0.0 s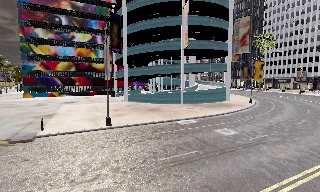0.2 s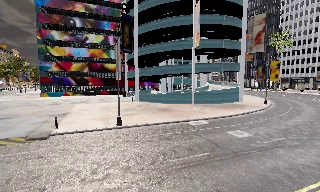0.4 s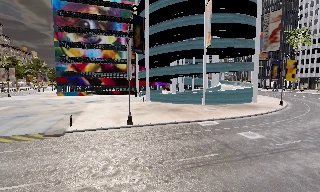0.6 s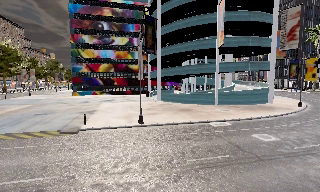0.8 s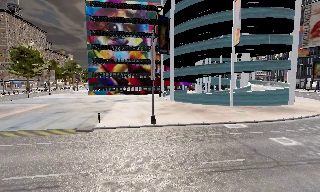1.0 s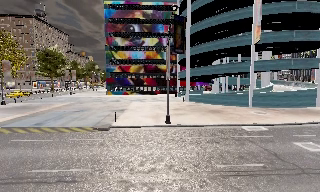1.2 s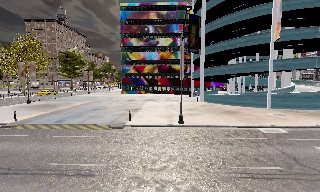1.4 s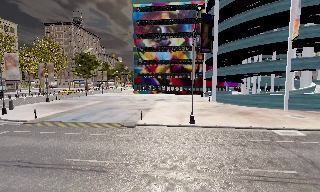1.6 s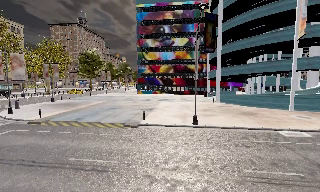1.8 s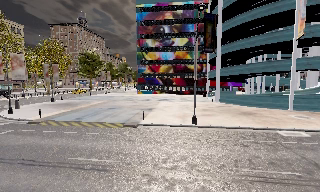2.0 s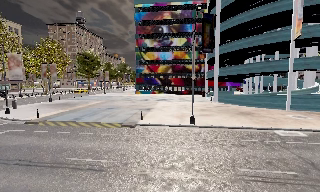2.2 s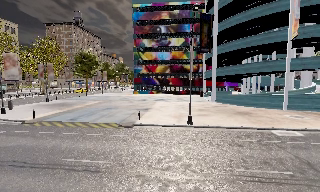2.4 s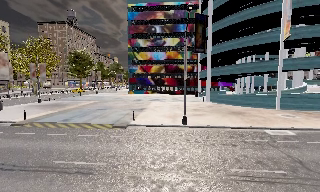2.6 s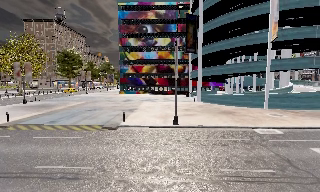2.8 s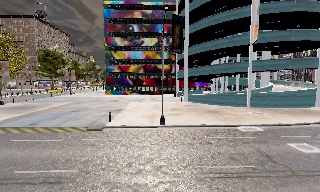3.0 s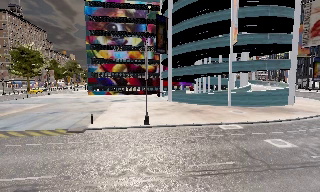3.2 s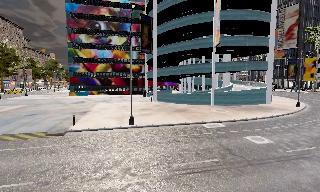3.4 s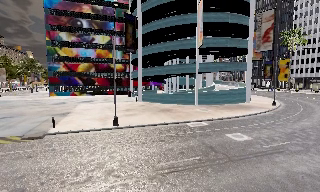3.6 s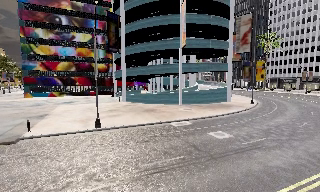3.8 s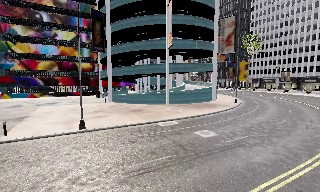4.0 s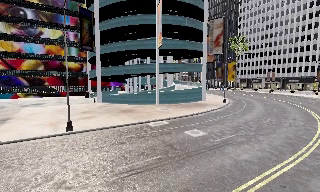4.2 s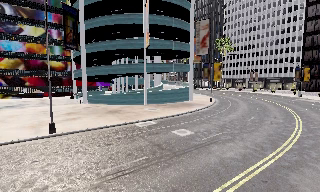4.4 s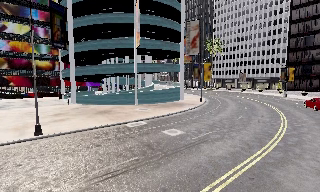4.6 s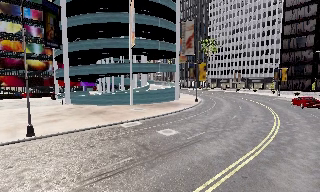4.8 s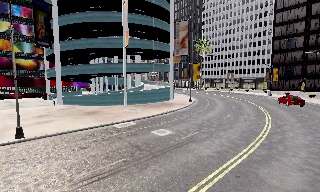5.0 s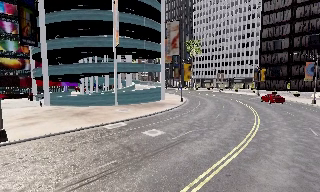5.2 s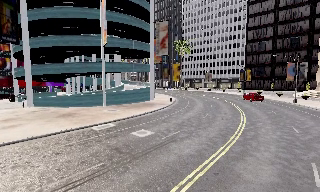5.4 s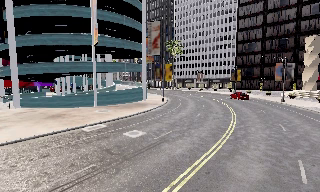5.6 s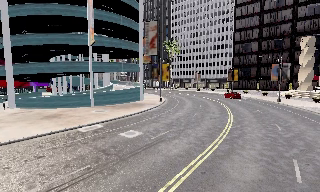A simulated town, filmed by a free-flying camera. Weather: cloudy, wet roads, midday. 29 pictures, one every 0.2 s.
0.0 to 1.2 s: The camera swings to its left by about 25 degrees, and the scene slides to the right.
1.2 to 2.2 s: The camera shifts only a little, or ends up much as it began.
2.2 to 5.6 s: The camera swings to its right by about 60 degrees, and the scene slides to the left. It travels to its right and forward, about 1 m, so close, fixed things drift to the left.
The film runs forward here.
